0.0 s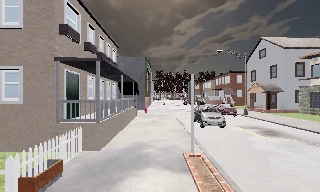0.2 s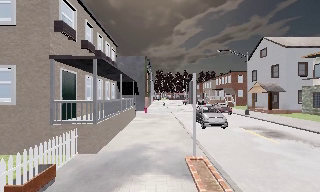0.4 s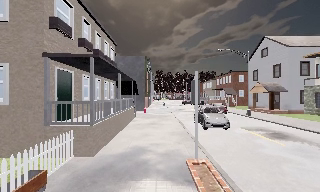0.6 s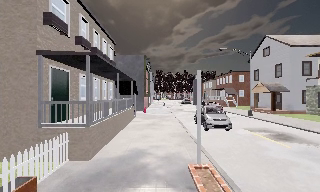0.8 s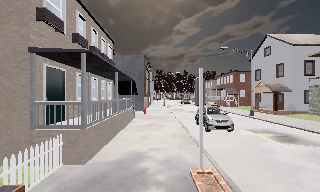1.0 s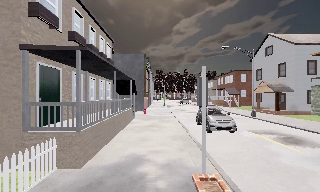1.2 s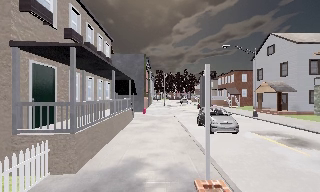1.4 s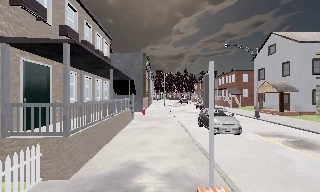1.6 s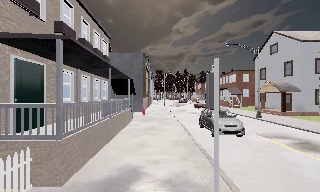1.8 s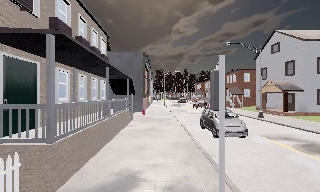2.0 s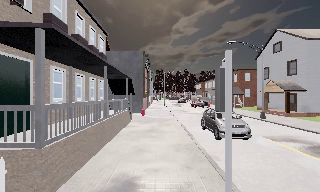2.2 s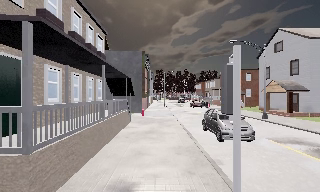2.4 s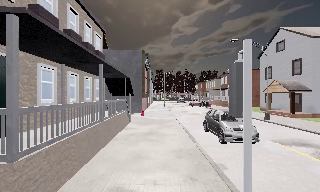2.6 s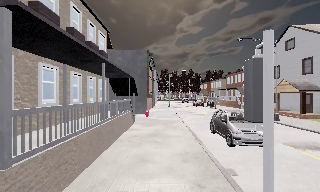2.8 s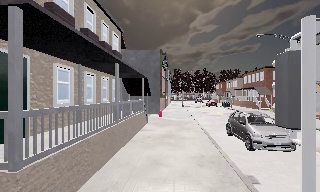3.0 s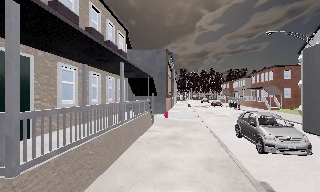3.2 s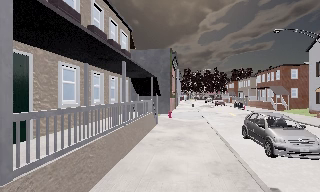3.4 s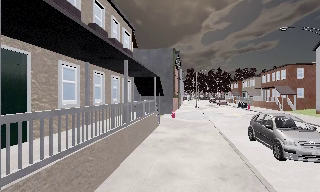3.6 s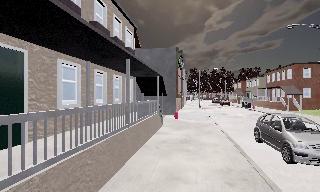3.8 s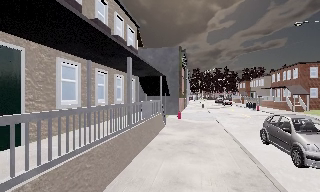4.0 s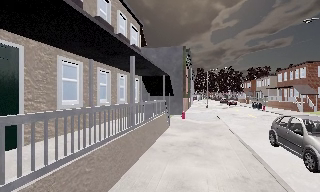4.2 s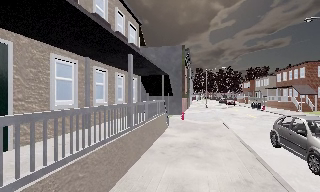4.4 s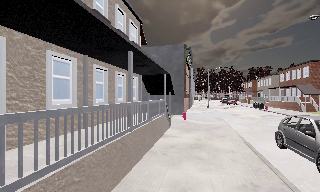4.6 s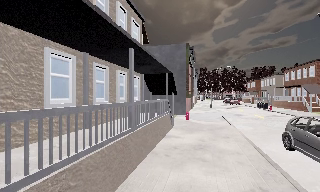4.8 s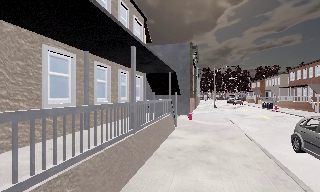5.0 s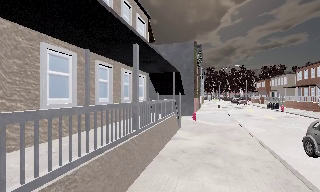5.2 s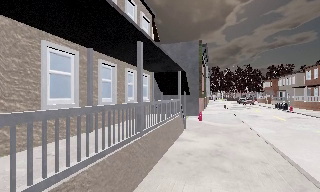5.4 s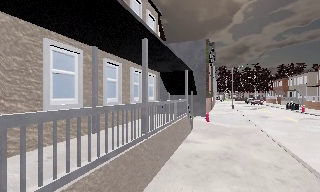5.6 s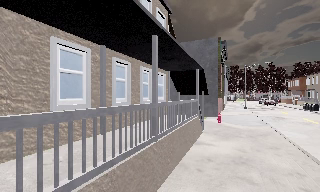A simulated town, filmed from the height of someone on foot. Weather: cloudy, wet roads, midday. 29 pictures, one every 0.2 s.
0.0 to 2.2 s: The camera travels forward, about 3.5 m, so what stands in front looms larger.
2.2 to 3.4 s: The camera pans to its left, which is counterclockwise from overhead, by about 10 degrees. It travels forward, about 1.5 m, so what stands in front looms larger.
3.4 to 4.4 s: The camera travels forward, about 1 m, so what stands in front looms larger.
4.4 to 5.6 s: The camera swings to its left by about 10 degrees, and the scene slides to the right. It travels forward, about 1.5 m, so what stands in front looms larger.
The film runs forward here.
